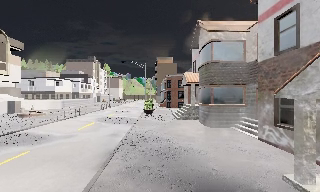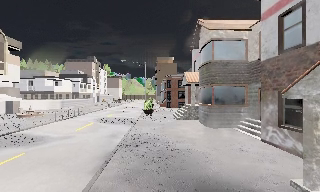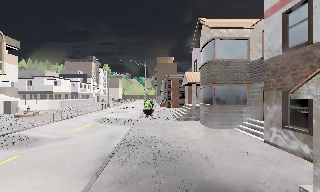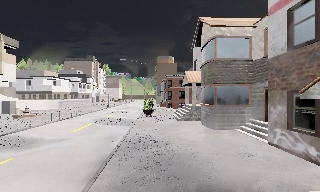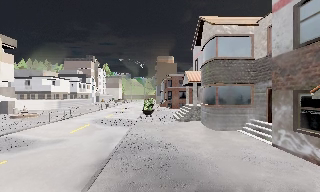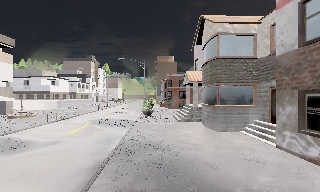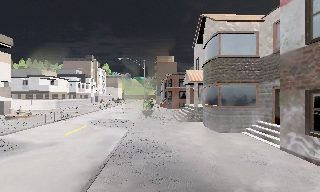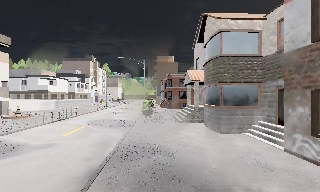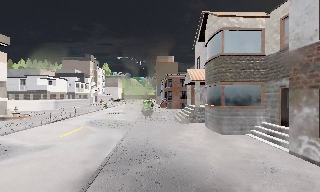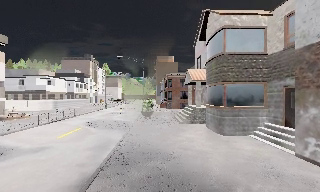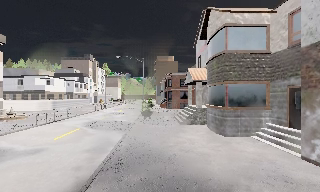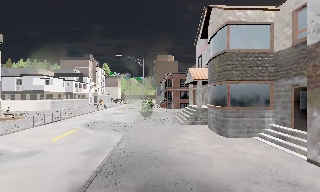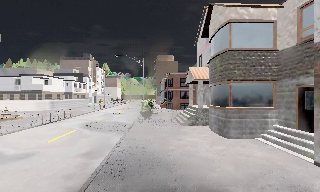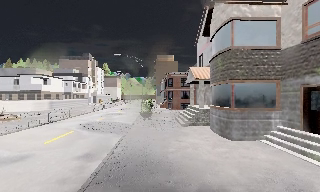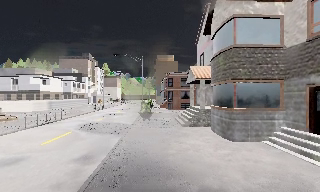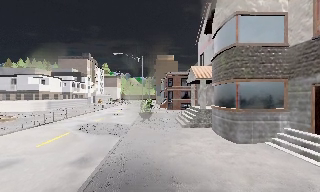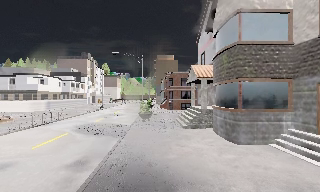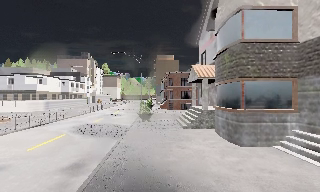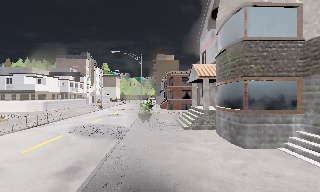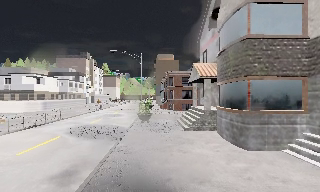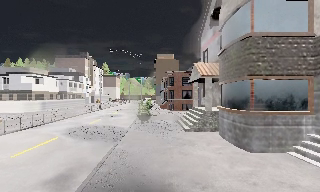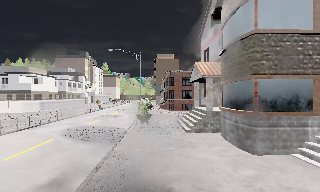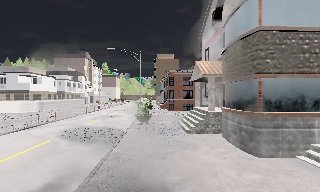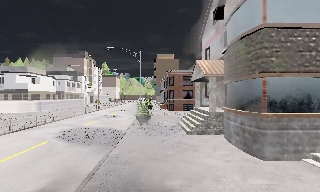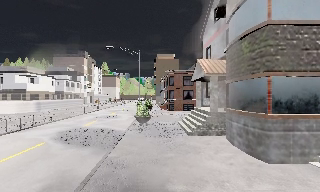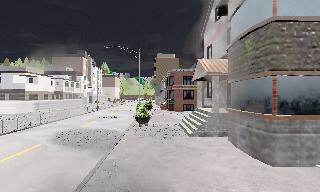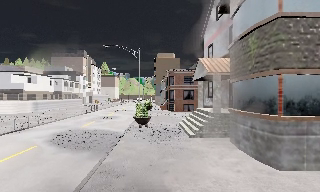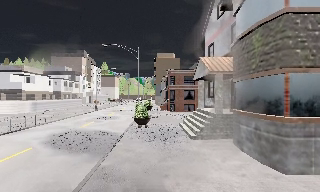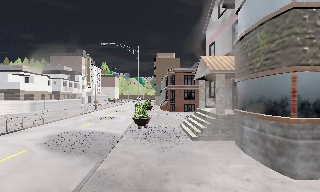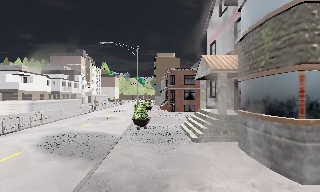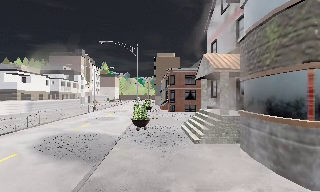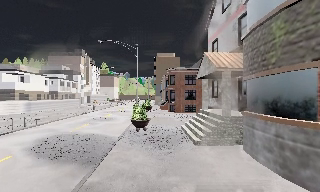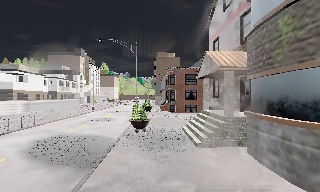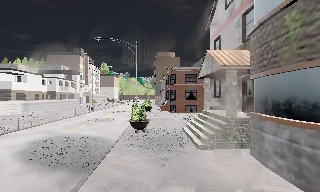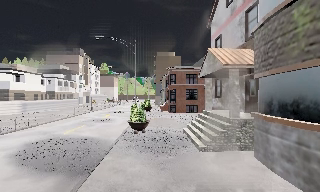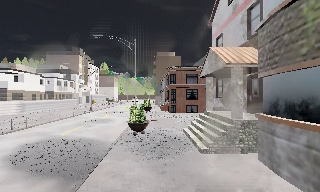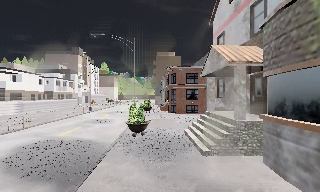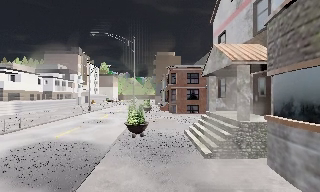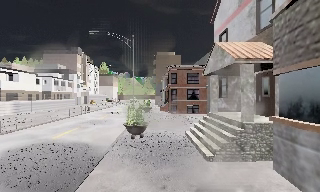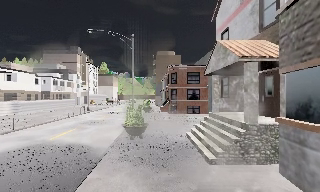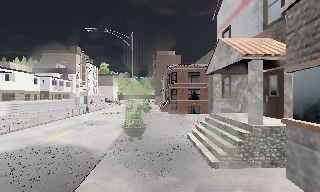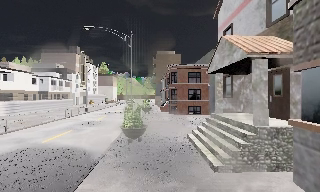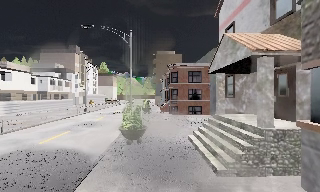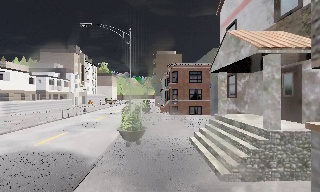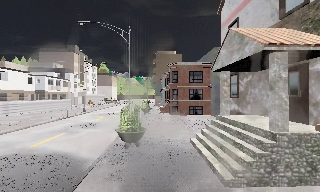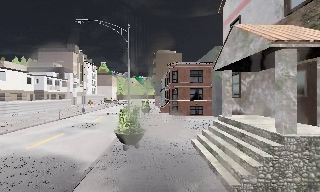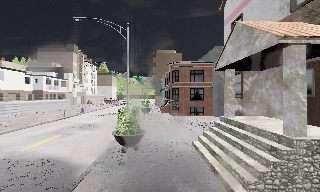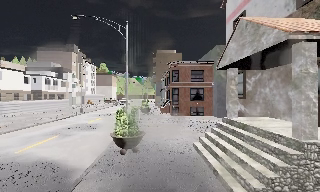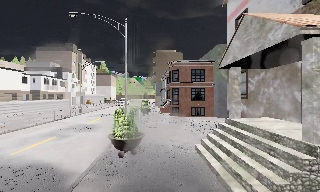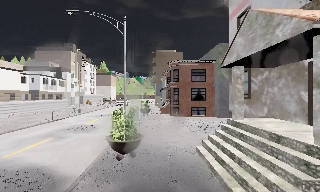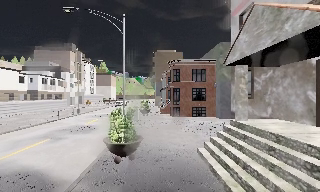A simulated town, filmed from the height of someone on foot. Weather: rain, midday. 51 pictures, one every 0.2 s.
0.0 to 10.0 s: The camera travels forward, about 14 m, so what stands in front looms larger.
The film runs forward here.
